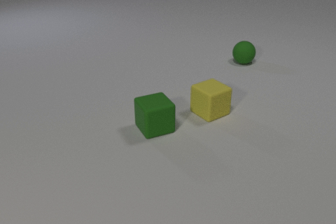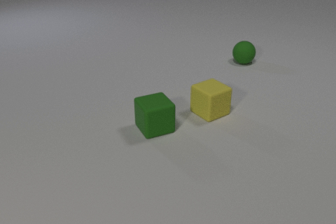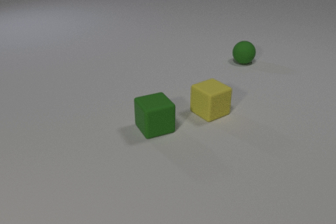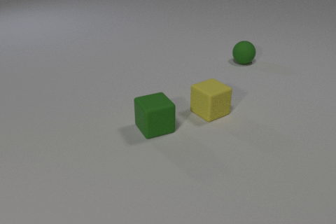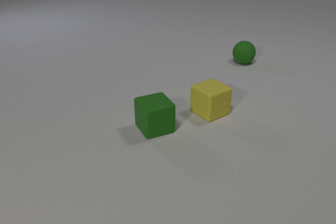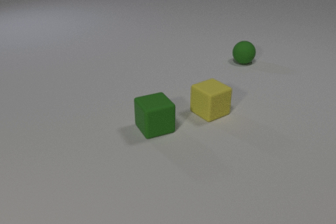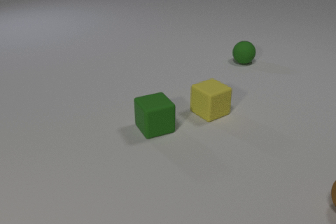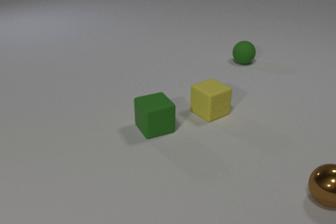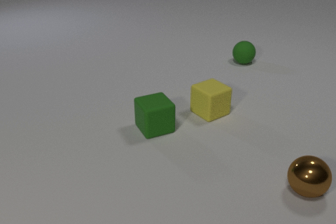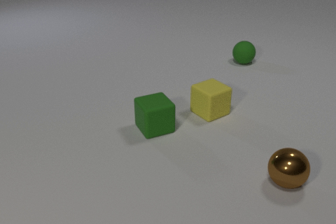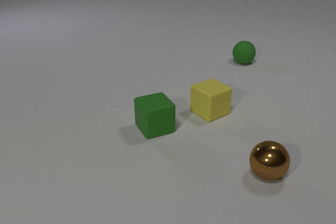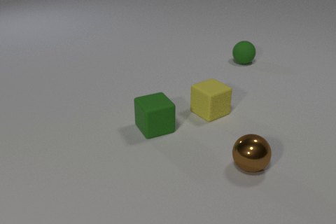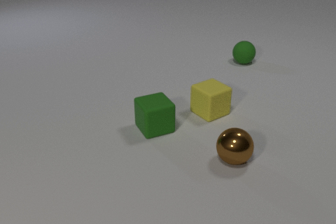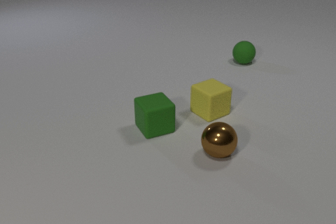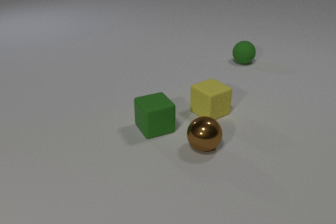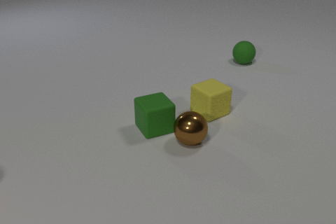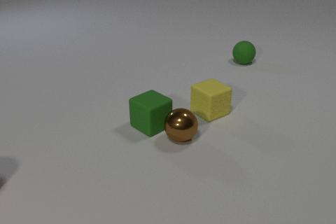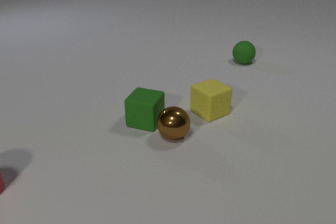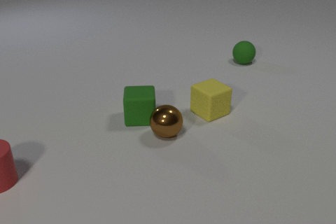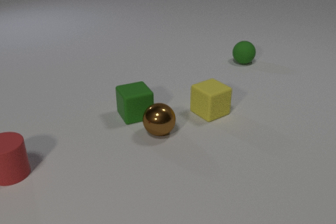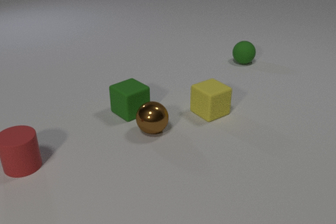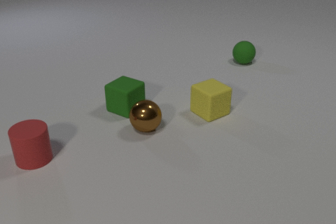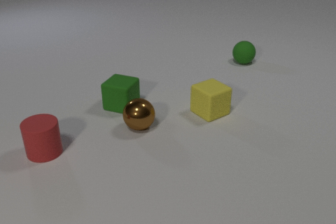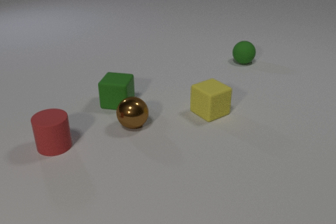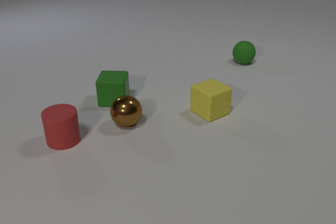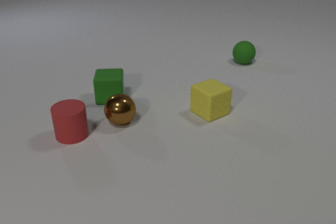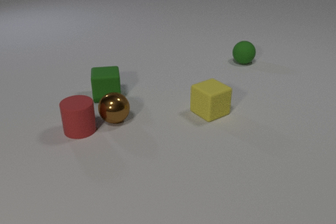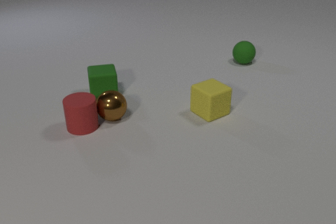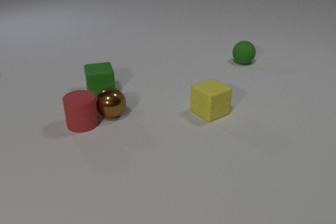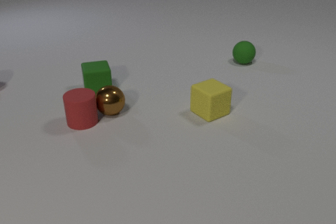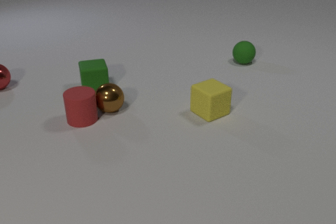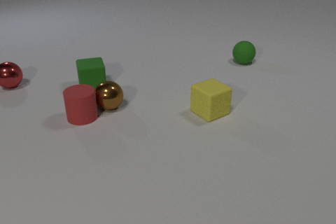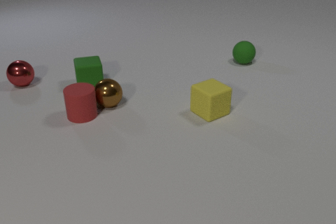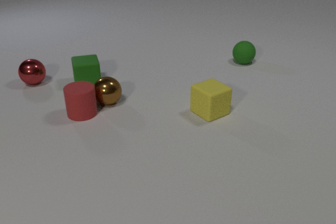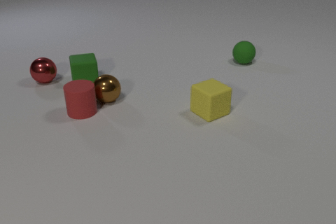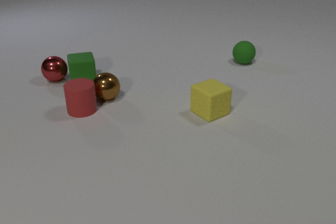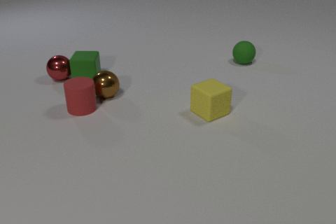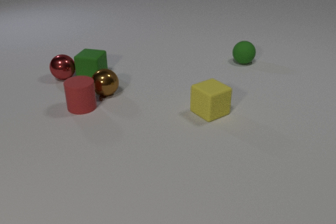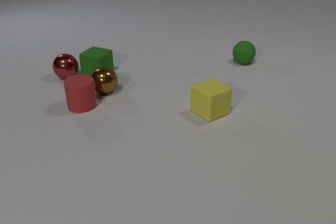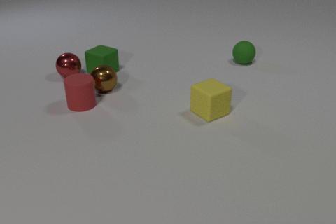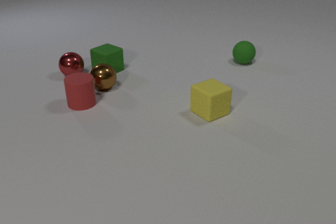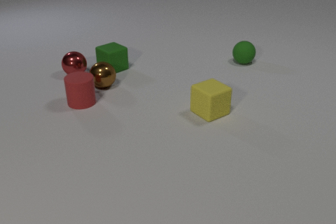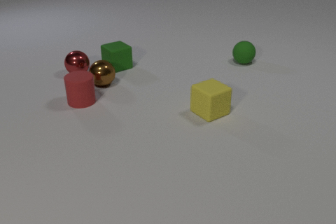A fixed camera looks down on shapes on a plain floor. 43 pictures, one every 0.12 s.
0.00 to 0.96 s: The brown metal sphere comes in at the right edge, rolls to the left.
0.96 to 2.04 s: The brown metal sphere rolls to the left and away from the camera. The green rubber cube slides away from the camera and to the left, spins counterclockwise seen from above by about 45 degrees, its near face sliding to the right. The brown metal sphere and the green rubber cube collide.
2.04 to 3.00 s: The brown metal sphere rolls to the left and away from the camera. The green rubber cube slides away from the camera and to the left, spins counterclockwise seen from above by about 120 degrees, its near face sliding to the right. The red rubber cylinder slides to the right and away from the camera.
3.00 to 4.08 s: The brown metal sphere rolls away from the camera. The green rubber cube slides away from the camera and to the left. The red rubber cylinder slides away from the camera. The red metal sphere comes in at the left edge, rolls to the right. The brown metal sphere and the red rubber cylinder collide.
4.08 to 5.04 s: The brown metal sphere rolls away from the camera. The green rubber cube slides to the right and away from the camera, spins so that its near face slides to the left, clockwise seen from above. The red rubber cylinder slides away from the camera. The red metal sphere rolls to the right. The green rubber cube and the red metal sphere collide.
What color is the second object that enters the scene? red.
What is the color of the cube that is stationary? yellow.
Are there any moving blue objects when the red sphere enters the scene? no.
